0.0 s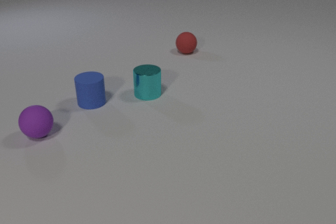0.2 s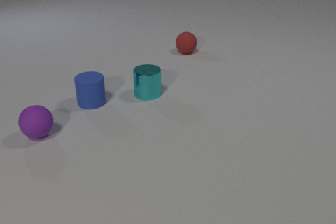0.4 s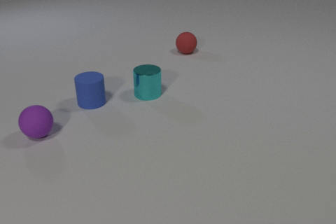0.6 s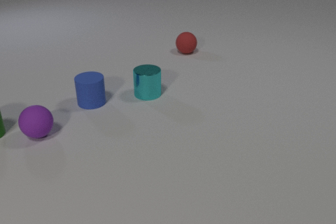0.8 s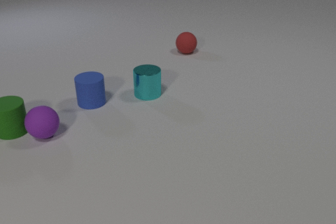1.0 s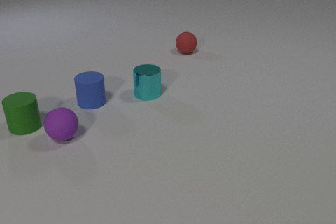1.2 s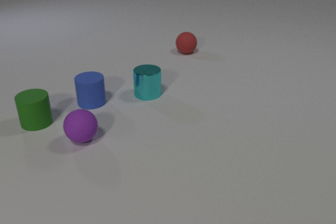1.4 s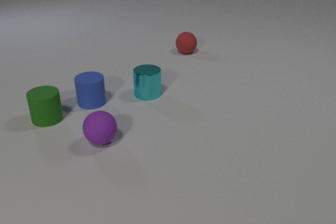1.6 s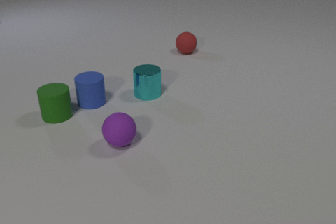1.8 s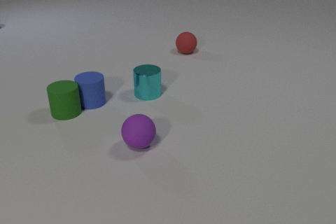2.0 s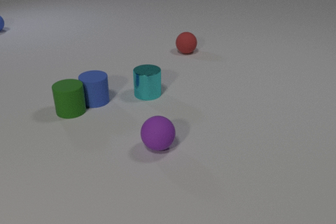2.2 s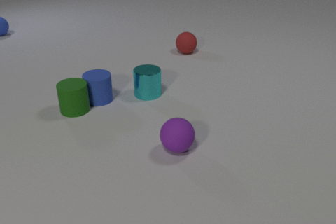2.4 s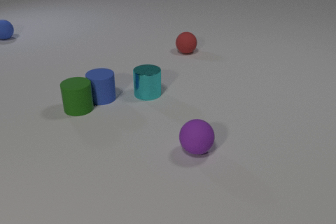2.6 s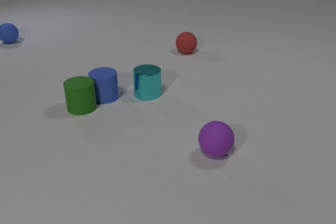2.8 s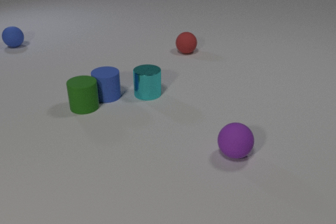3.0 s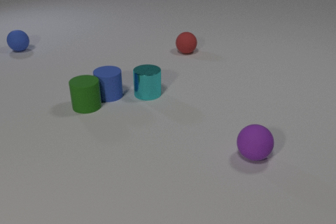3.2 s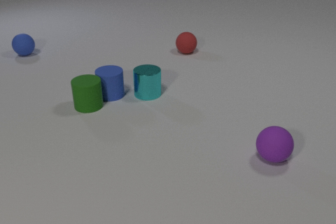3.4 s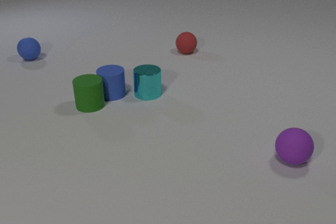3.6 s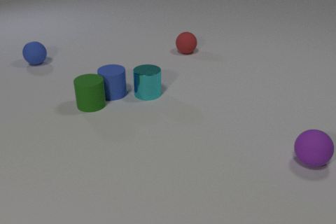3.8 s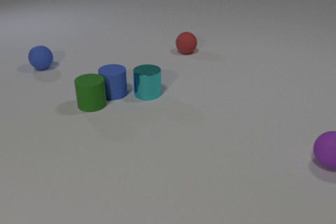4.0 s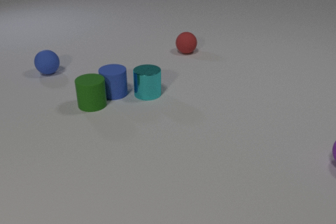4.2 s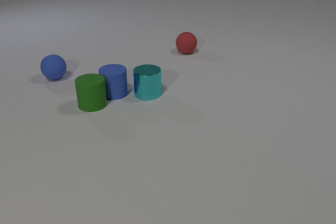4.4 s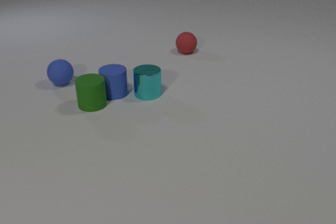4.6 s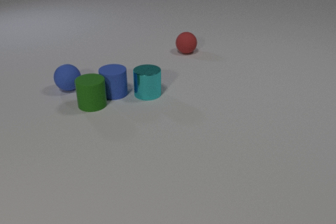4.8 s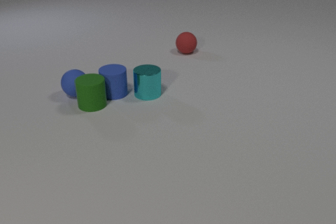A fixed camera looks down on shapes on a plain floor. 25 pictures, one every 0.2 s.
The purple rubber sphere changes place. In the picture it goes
to the right.
The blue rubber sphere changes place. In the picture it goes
toward the camera.
0.0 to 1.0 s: The green rubber cylinder comes in at the left edge, slides to the right. The purple rubber sphere rolls to the right and toward the camera. The green rubber cylinder and the purple rubber sphere collide.
1.0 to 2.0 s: The green rubber cylinder slides to the right. The purple rubber sphere rolls to the right. The blue rubber sphere comes in at the left edge, rolls toward the camera. The green rubber cylinder and the blue rubber cylinder collide.
2.0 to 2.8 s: The green rubber cylinder slides to the right. The purple rubber sphere rolls to the right. The blue rubber cylinder slides to the right and away from the camera. The blue rubber sphere rolls toward the camera.
2.8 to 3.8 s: The green rubber cylinder slides to the right. The purple rubber sphere rolls to the right. The blue rubber cylinder slides to the right. The blue rubber sphere rolls toward the camera.
3.8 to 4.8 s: The purple rubber sphere rolls to the right, leaves at the right edge. The blue rubber sphere rolls toward the camera and to the right. The green rubber cylinder and the blue rubber sphere collide.
How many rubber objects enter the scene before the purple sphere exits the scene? 2.
How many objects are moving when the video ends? 2.
Are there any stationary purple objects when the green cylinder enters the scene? yes.
